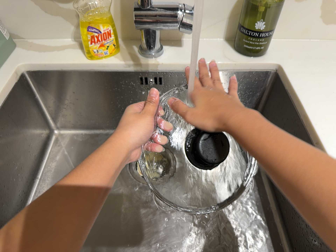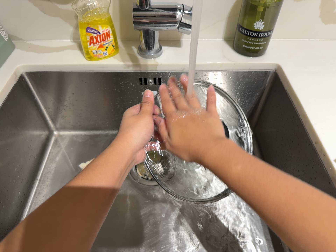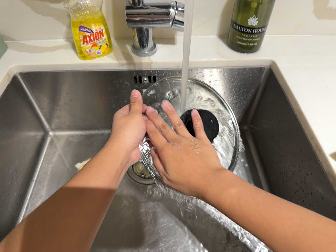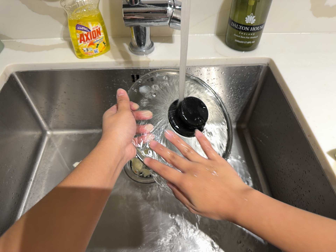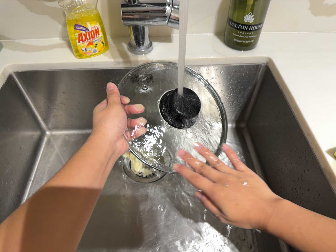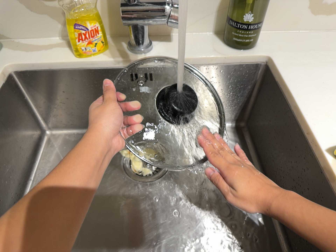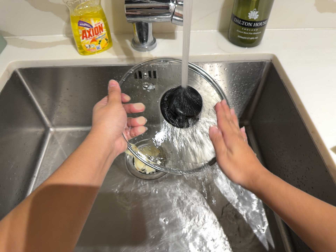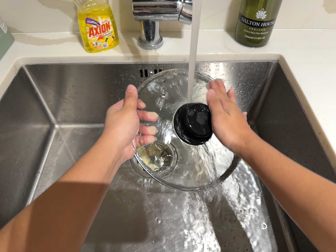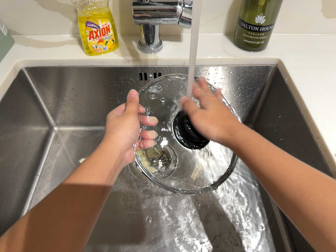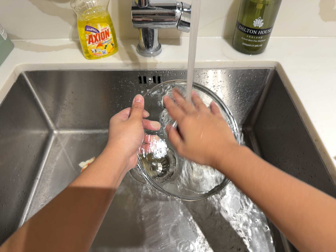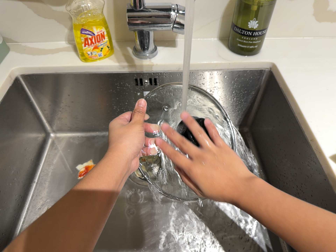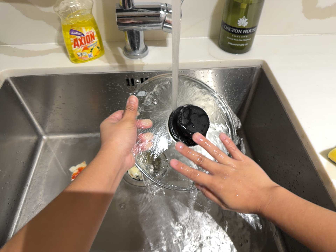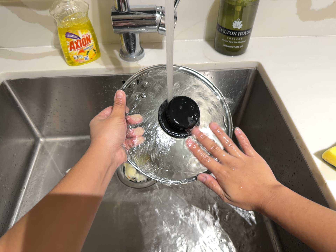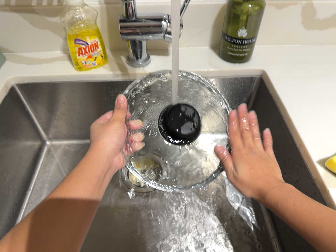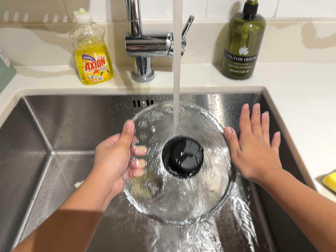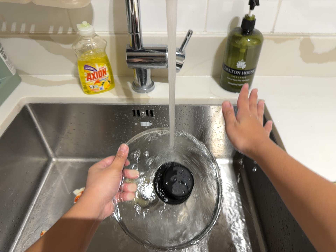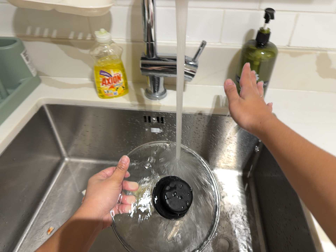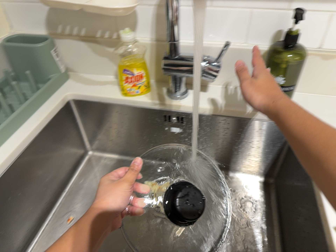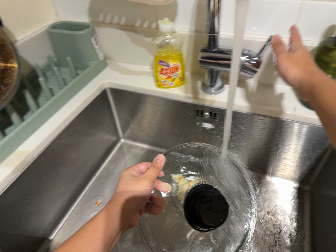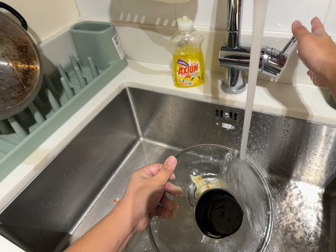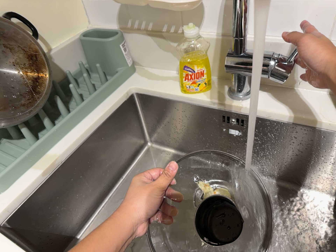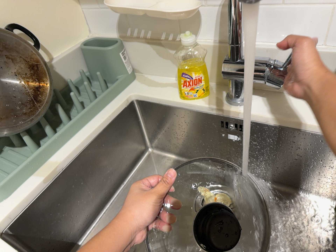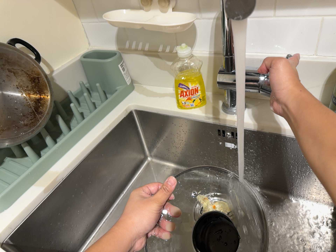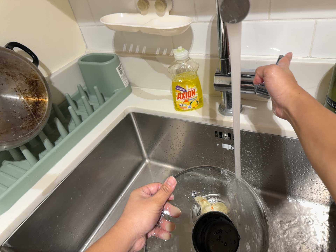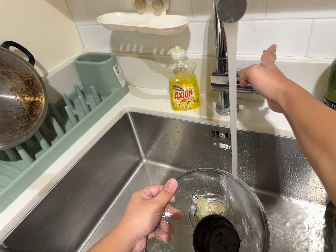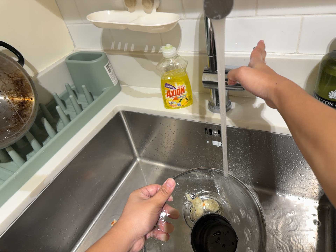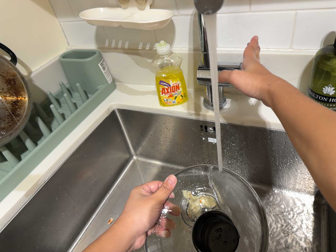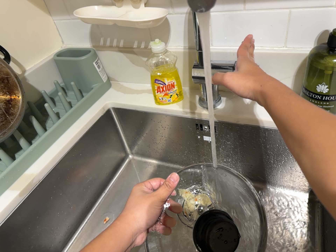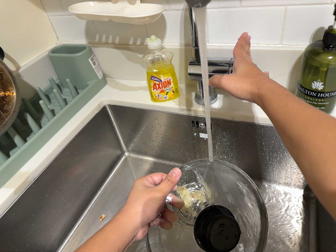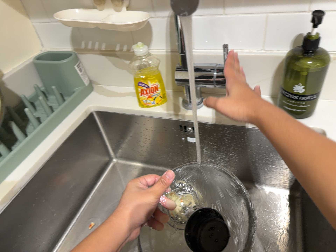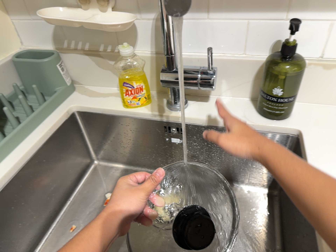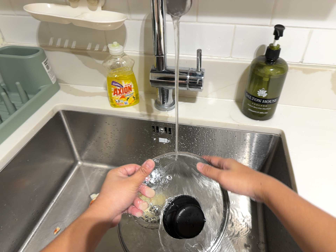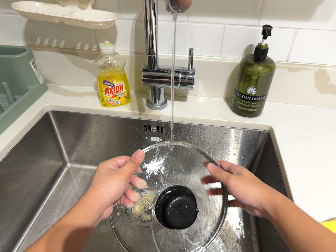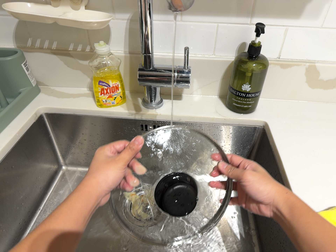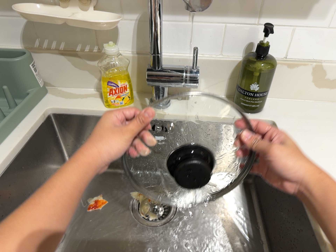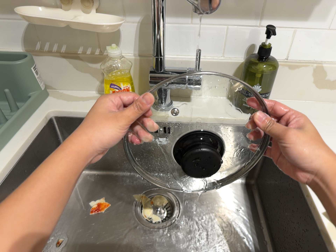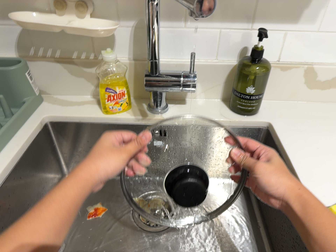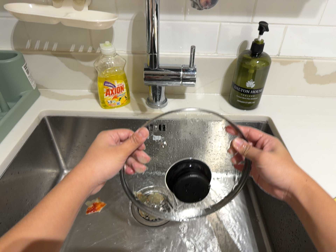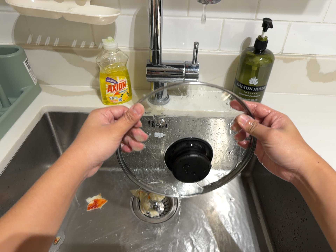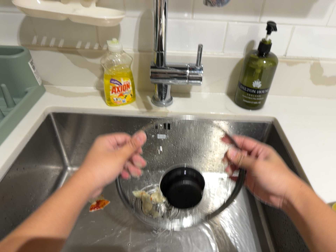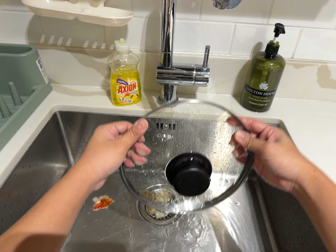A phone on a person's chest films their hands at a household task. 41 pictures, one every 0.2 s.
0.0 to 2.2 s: The camera shifts only a little, or ends up much as it began.
2.2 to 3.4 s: The camera pans to its left by about 15 degrees. It travels to its right, about 7 cm. It rolls about its line of sight by about 10 degrees, and the scene rotates clockwise.
3.4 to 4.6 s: The scene slides to the right, as the camera pans about 15 degrees to its left.
4.6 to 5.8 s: The camera shifts only a little, or ends up much as it began.
5.8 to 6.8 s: The camera pans to its right by about 15 degrees. It travels to its left, about 10 cm.
6.8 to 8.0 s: The camera shifts only a little, or ends up much as it began.
The film runs forward here.
